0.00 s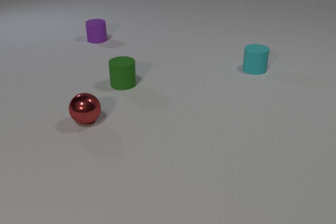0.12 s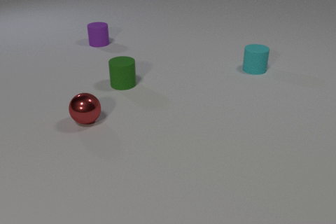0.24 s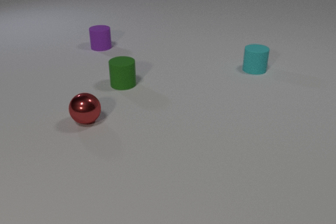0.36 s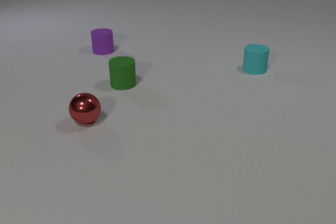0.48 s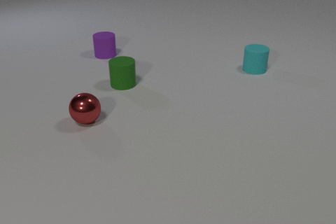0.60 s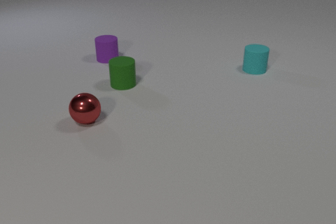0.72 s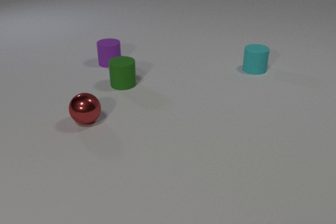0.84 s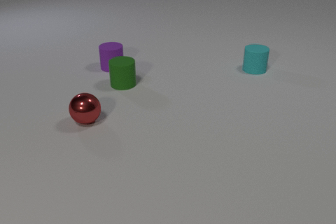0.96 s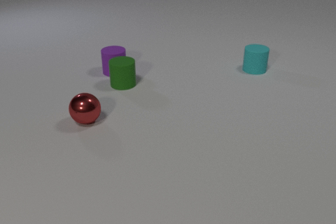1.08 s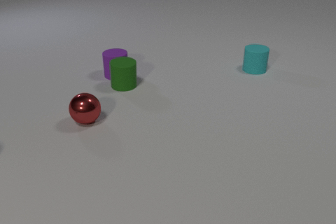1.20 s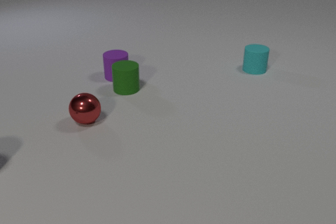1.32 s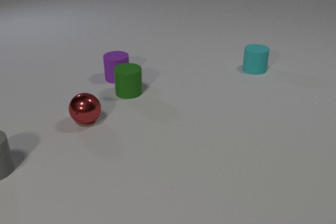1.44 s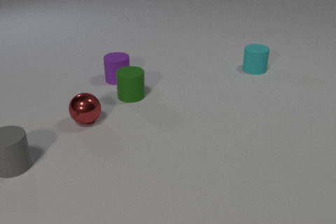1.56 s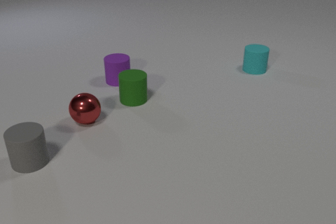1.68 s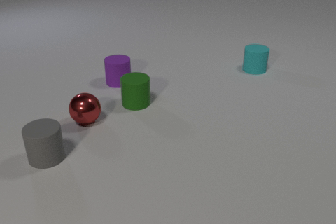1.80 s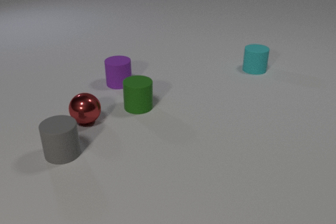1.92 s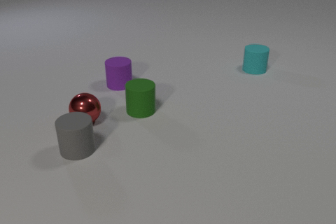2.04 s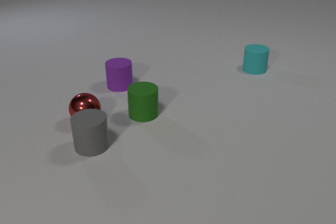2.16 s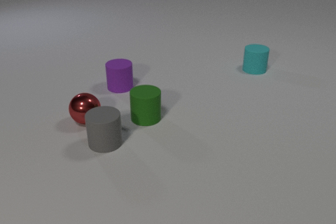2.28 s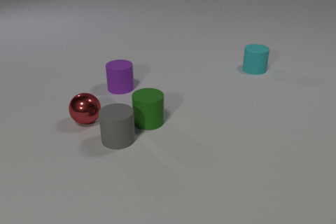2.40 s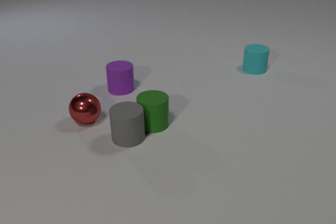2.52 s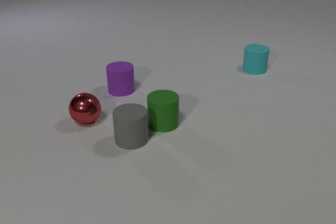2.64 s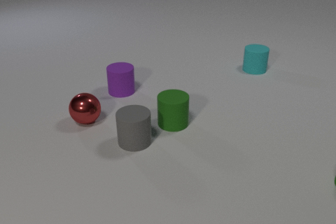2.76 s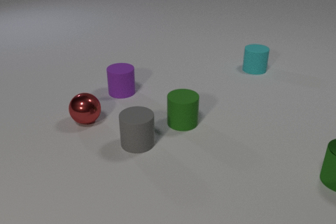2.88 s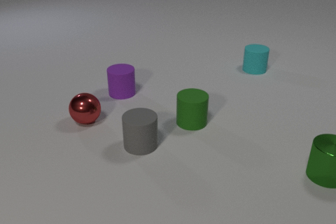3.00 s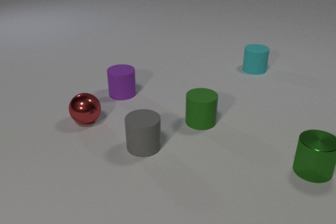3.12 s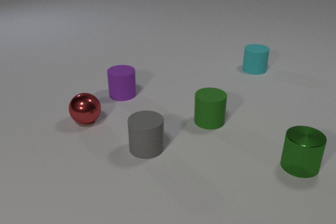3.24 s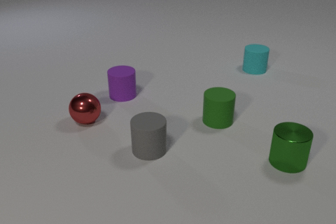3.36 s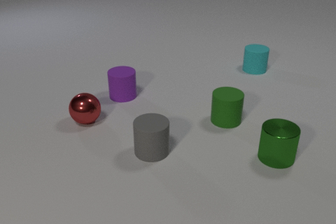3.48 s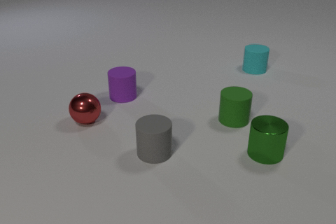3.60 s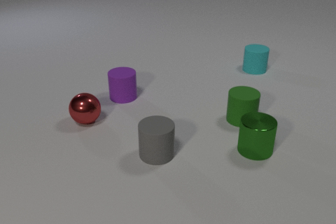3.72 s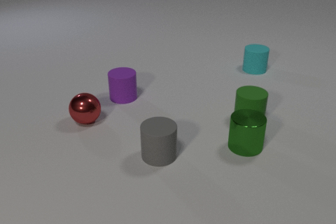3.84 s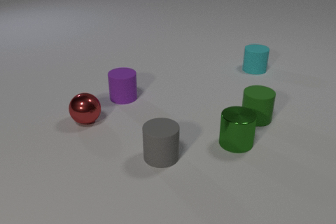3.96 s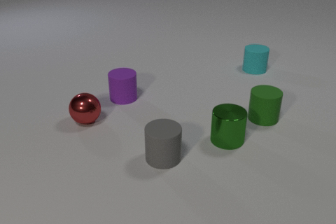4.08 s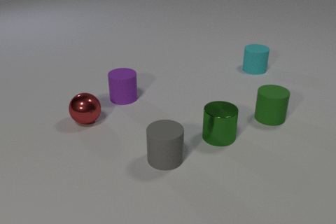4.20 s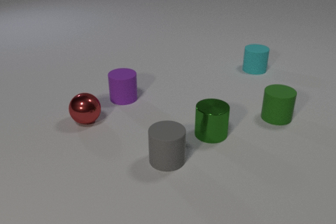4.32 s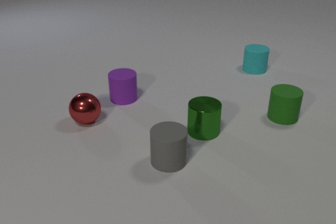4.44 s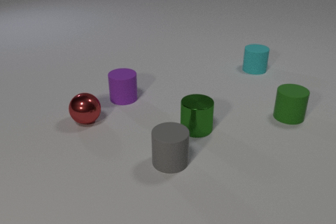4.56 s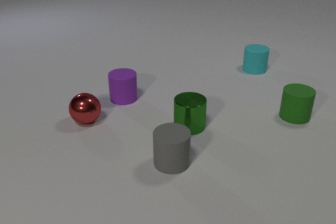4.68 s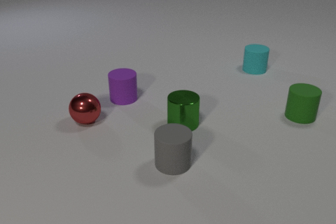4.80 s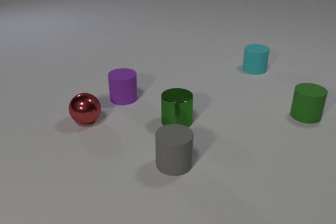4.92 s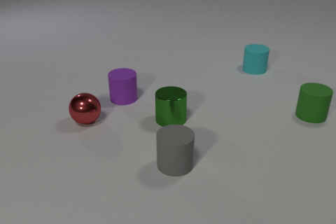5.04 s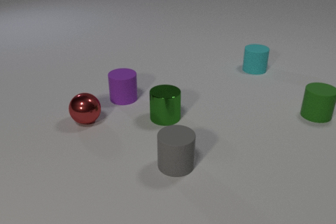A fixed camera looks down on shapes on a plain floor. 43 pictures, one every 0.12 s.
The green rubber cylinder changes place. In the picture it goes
to the right.
The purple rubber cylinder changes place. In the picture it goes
toward the camera.
0.00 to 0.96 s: The purple rubber cylinder slides toward the camera.
0.96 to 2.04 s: The purple rubber cylinder slides toward the camera. The green rubber cylinder slides toward the camera. The gray rubber cylinder comes in at the left edge, slides to the right. The purple rubber cylinder and the green rubber cylinder collide.
2.04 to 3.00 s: The purple rubber cylinder slides toward the camera. The green rubber cylinder slides to the right. The gray rubber cylinder slides to the right. The green metal cylinder comes in at the right edge, slides to the left. The green rubber cylinder and the gray rubber cylinder collide.
3.00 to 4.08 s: The purple rubber cylinder slides toward the camera. The green rubber cylinder slides to the right. The gray rubber cylinder slides to the right and toward the camera. The green metal cylinder slides to the left.
4.08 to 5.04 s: The green rubber cylinder slides to the right and away from the camera. The gray rubber cylinder slides to the right and toward the camera. The green metal cylinder slides to the left and away from the camera.
What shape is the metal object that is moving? cylinder.
What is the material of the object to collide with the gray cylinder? rubber.
How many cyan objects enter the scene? 0.
